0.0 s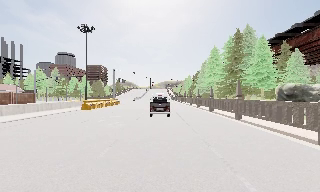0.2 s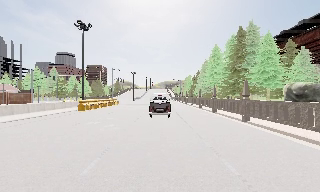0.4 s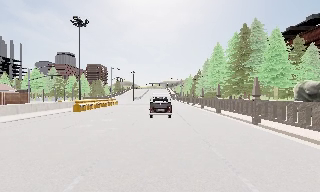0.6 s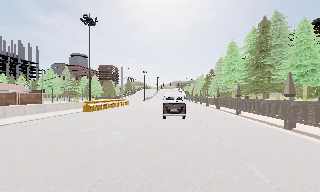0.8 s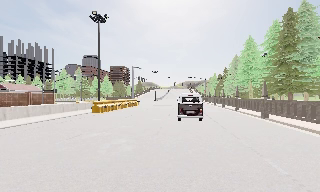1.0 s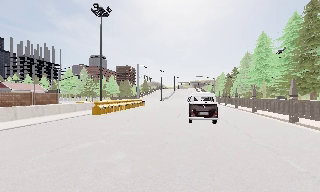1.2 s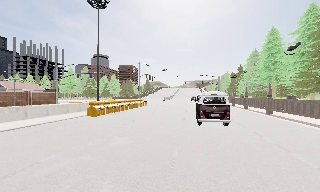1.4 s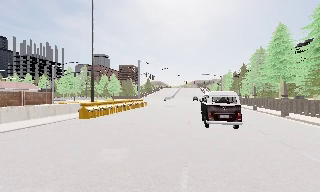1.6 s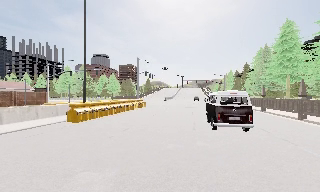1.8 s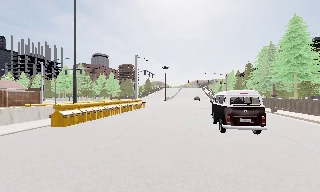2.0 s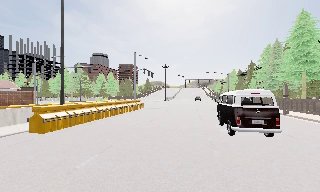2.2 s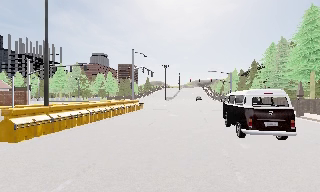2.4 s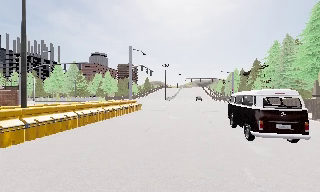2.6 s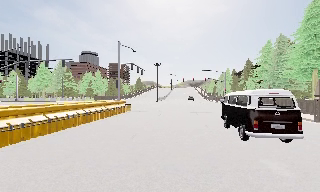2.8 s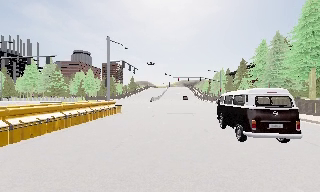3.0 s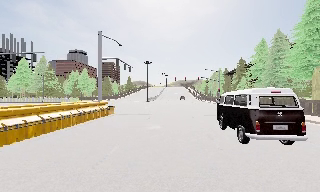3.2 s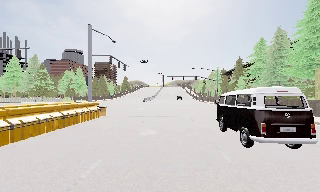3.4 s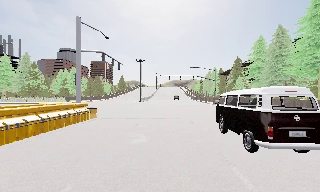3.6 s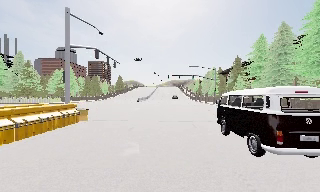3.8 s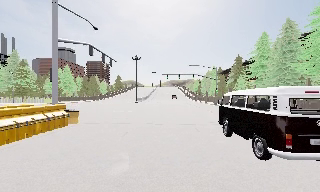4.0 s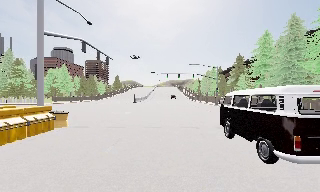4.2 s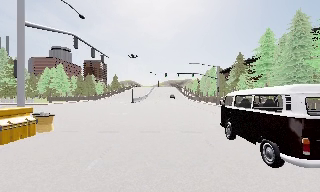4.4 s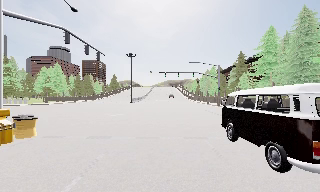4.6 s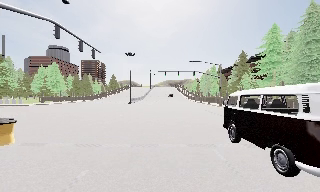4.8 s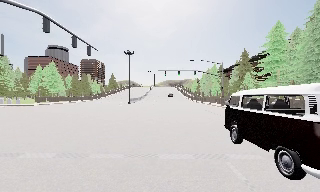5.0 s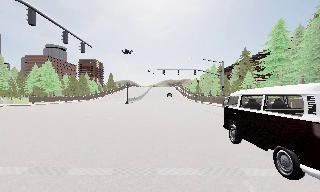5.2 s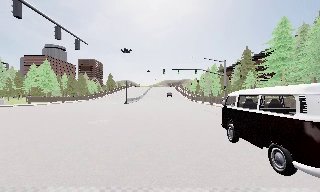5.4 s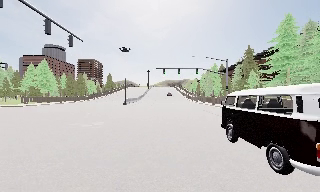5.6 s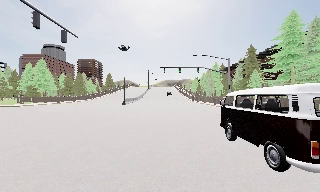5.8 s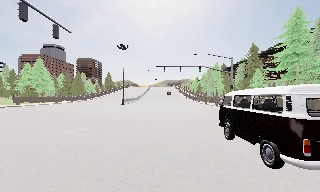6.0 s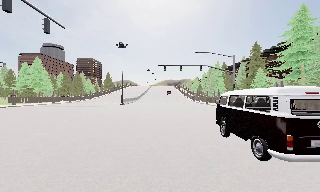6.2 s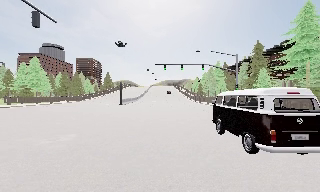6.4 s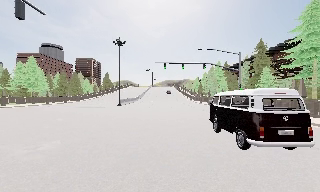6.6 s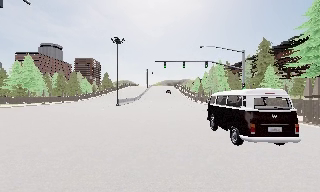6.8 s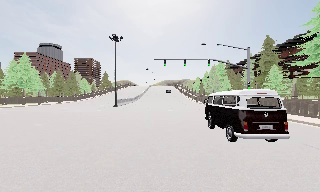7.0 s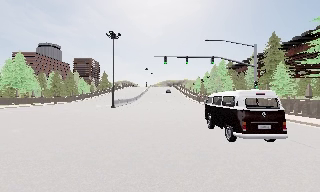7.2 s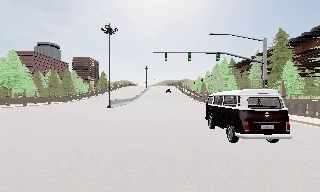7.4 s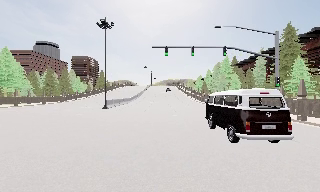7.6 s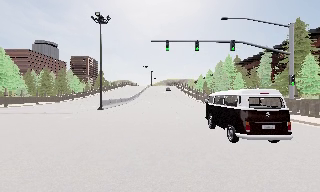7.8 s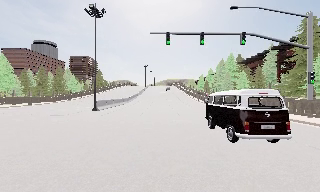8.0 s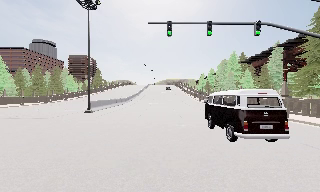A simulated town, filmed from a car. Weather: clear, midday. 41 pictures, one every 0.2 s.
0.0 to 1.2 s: The camera pans to its left, which is counterclockwise from overhead, by about 10 degrees. It travels forward, about 8 m, so what stands in front looms larger. It gains speed.
1.2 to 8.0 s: The camera pans to its right, which is clockwise from overhead, by about 10 degrees. It travels forward, about 45 m, so what stands in front looms larger.
The film runs forward here.
